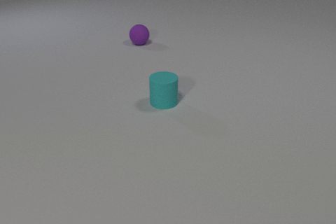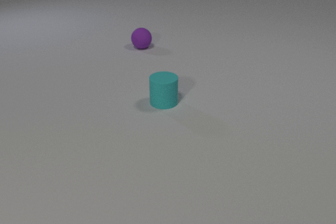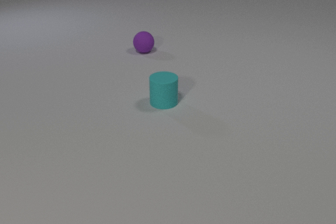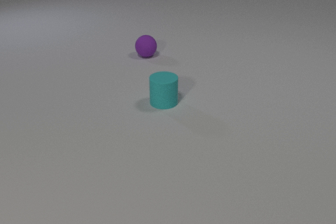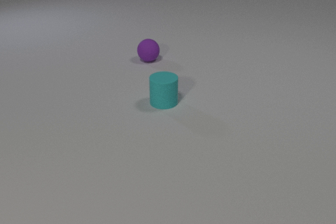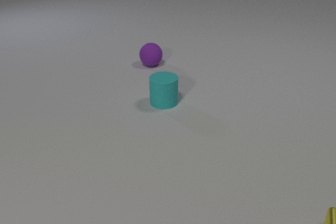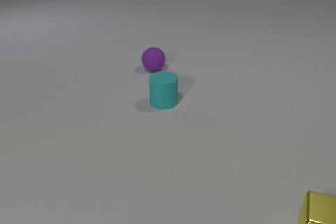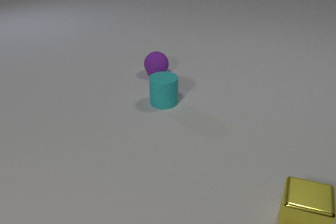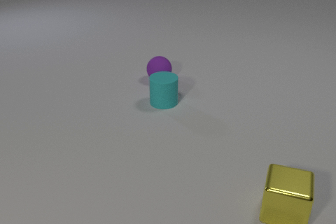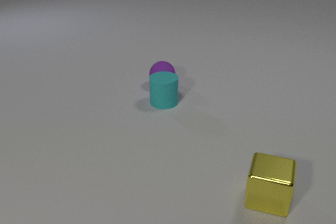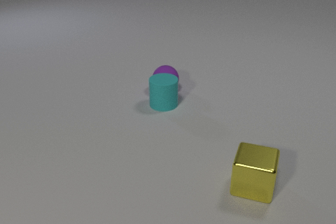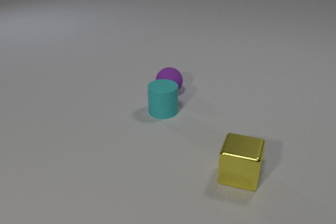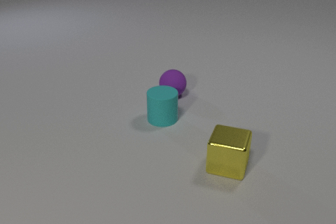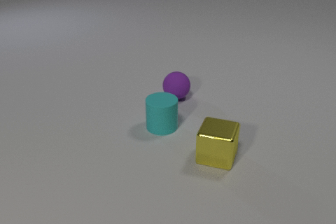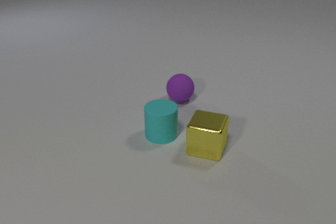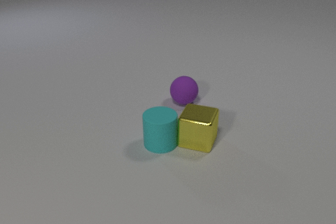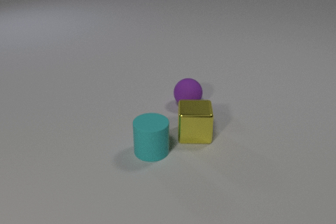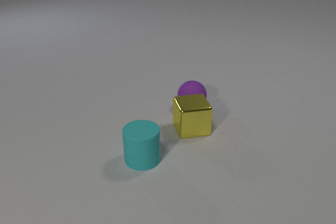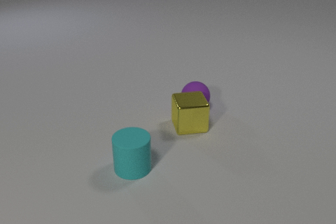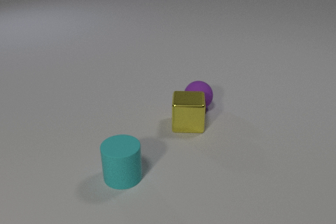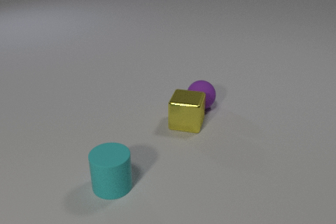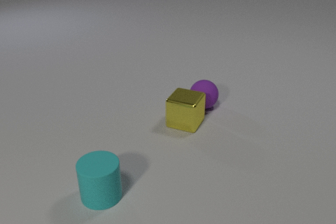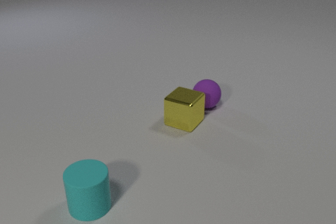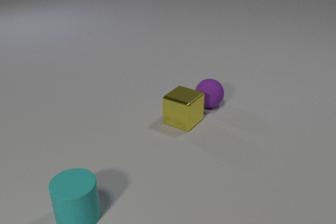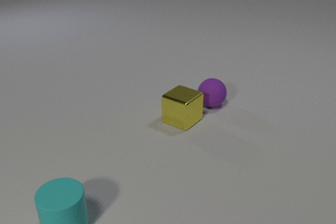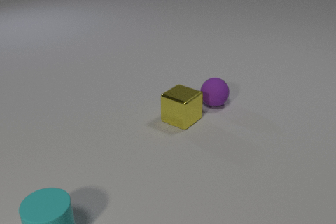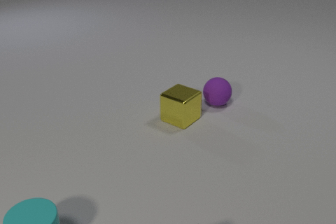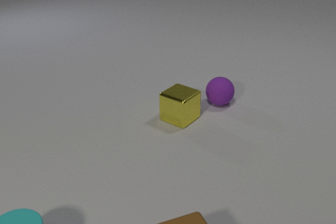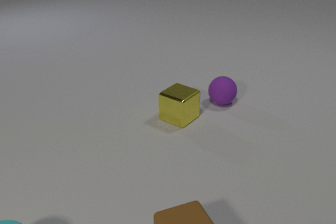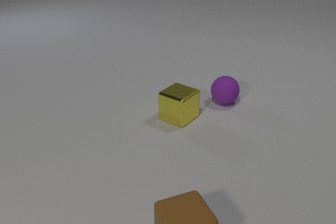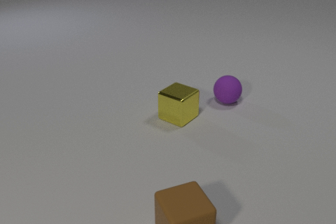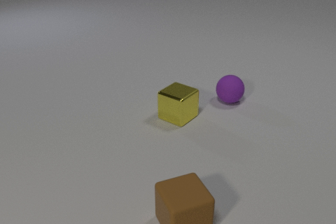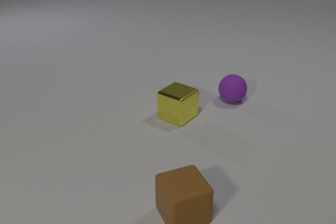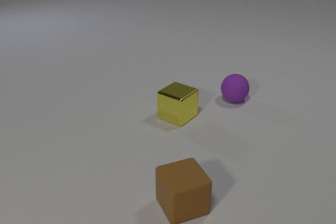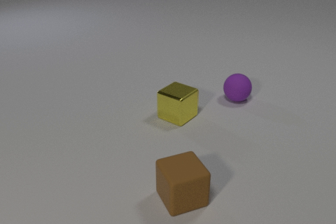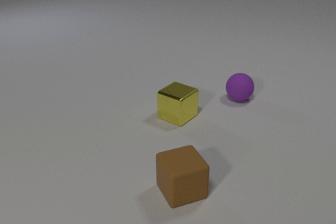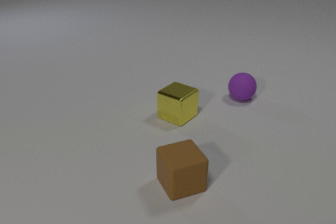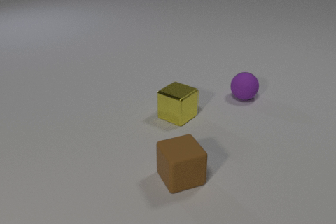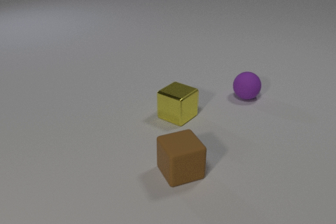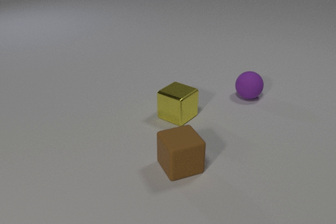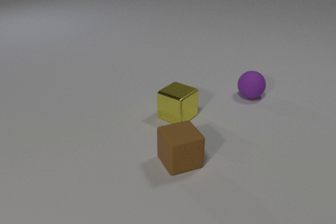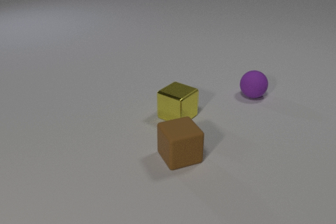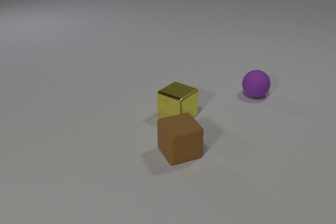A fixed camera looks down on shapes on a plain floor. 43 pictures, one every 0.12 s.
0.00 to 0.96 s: The yellow metal cube comes in at the bottom edge, slides to the left and away from the camera. The purple rubber sphere rolls toward the camera.
0.96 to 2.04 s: The yellow metal cube slides away from the camera and to the left, spins so that its near face slides to the right, counterclockwise seen from above. The purple rubber sphere rolls toward the camera and to the right. The cyan rubber cylinder slides toward the camera. The purple rubber sphere and the cyan rubber cylinder collide. The yellow metal cube and the cyan rubber cylinder collide.
2.04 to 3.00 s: The yellow metal cube slides away from the camera and to the left, spins so that its near face slides to the left, clockwise seen from above. The purple rubber sphere rolls to the right. The cyan rubber cylinder slides toward the camera and to the left. The yellow metal cube and the purple rubber sphere collide.
3.00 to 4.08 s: The yellow metal cube slides away from the camera. The purple rubber sphere rolls to the right and away from the camera. The cyan rubber cylinder slides to the left and toward the camera, leaves at the bottom edge. The brown rubber cube comes in at the bottom edge, slides away from the camera.
4.08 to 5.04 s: The purple rubber sphere rolls to the right and away from the camera. The brown rubber cube slides away from the camera.
What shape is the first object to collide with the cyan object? sphere.
Are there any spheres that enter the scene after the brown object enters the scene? no.
How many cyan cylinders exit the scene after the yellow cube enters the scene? 1.
